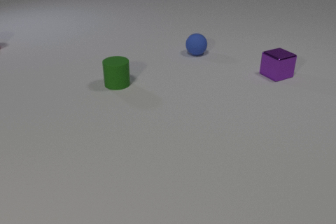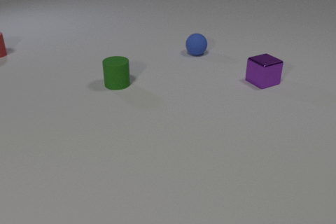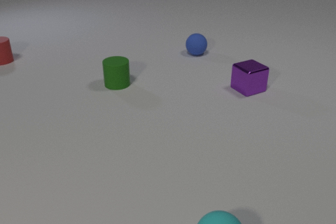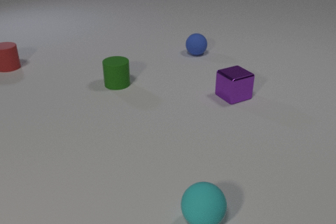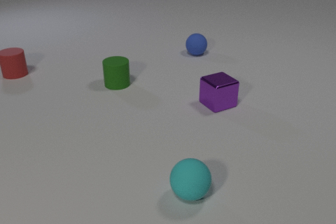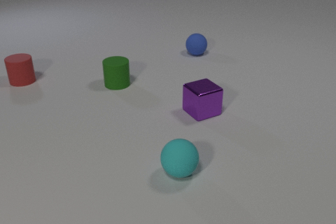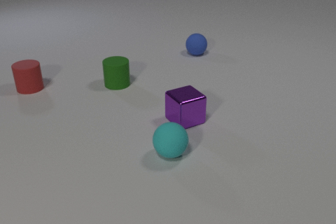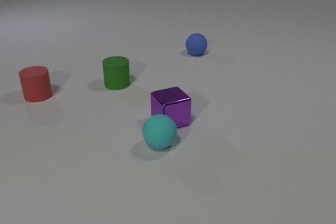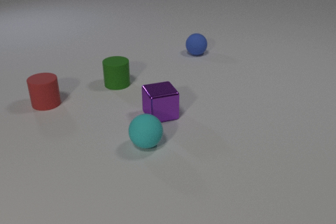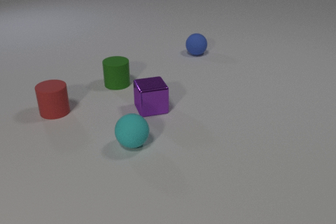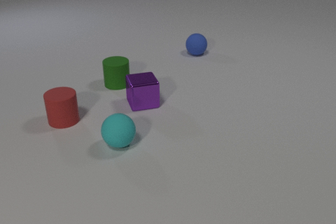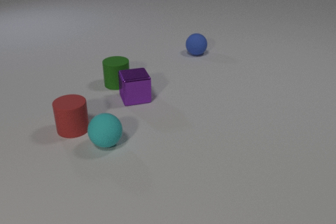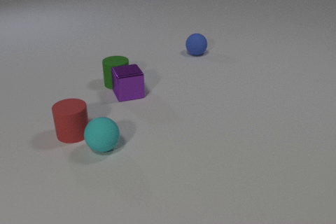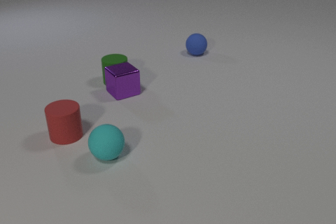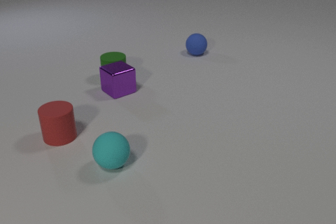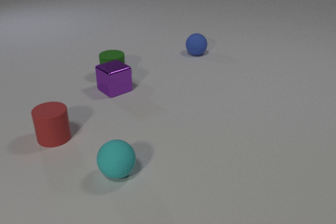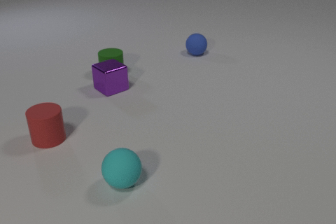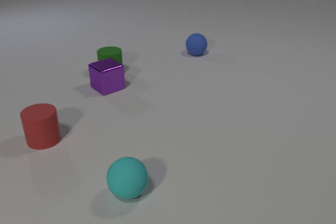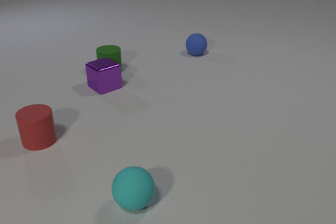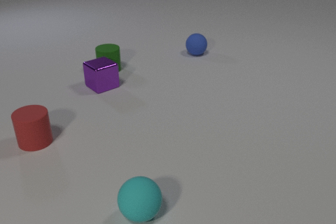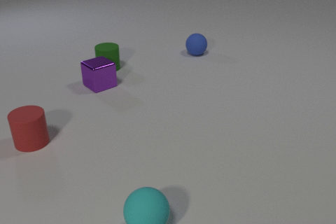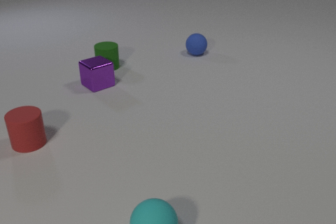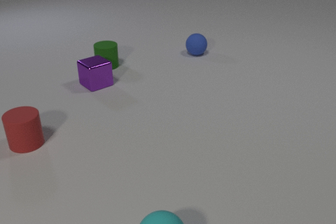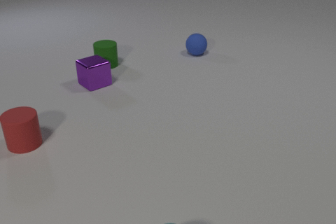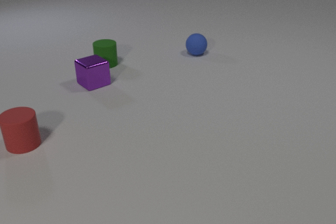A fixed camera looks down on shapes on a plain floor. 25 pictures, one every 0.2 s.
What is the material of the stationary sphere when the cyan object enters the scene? rubber.
What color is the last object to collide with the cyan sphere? red.
How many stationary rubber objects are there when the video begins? 2.
0.0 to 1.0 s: The cyan rubber sphere comes in at the bottom edge, rolls away from the camera. The purple metal cube slides toward the camera and to the left. The red rubber cylinder slides toward the camera.
1.0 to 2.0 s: The cyan rubber sphere rolls to the left and away from the camera. The purple metal cube slides to the left. The red rubber cylinder slides toward the camera. The cyan rubber sphere and the purple metal cube collide.
2.0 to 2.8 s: The cyan rubber sphere rolls toward the camera. The purple metal cube slides away from the camera and to the left, spins counterclockwise seen from above by about 15 degrees, its near face sliding to the right. The red rubber cylinder slides toward the camera. The green rubber cylinder slides away from the camera. The cyan rubber sphere and the red rubber cylinder collide. The purple metal cube and the green rubber cylinder collide.
2.8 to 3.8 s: The cyan rubber sphere rolls toward the camera. The purple metal cube slides to the left and away from the camera. The red rubber cylinder slides to the left. The green rubber cylinder slides away from the camera.
3.8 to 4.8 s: The cyan rubber sphere rolls toward the camera and to the right, leaves at the bottom edge. The purple metal cube slides to the left and away from the camera. The red rubber cylinder slides to the left. The green rubber cylinder slides away from the camera.
